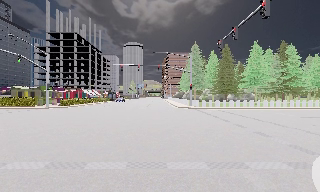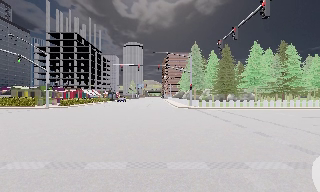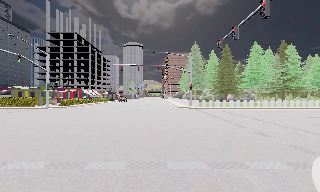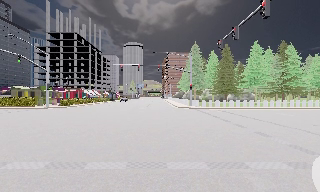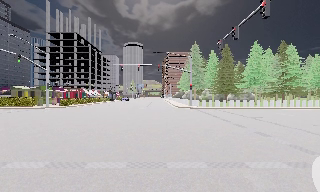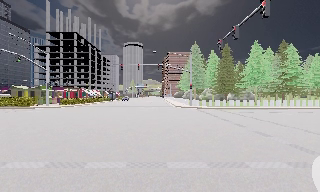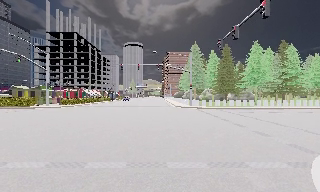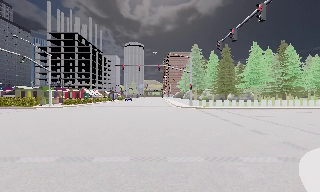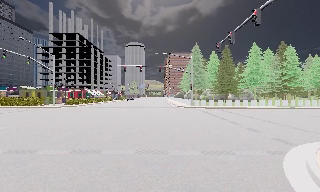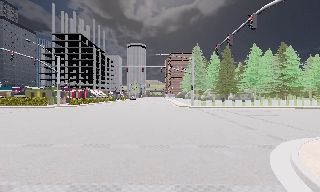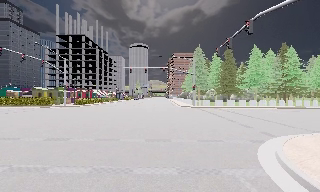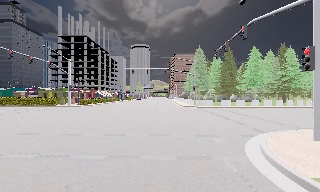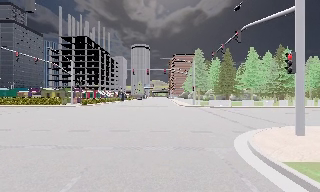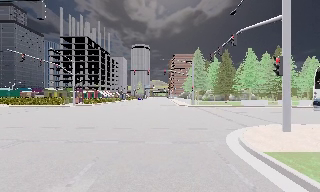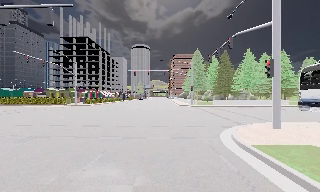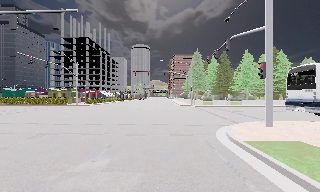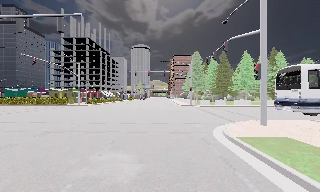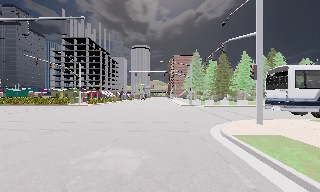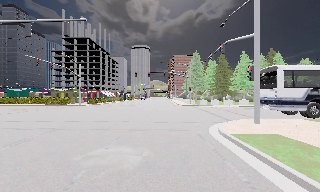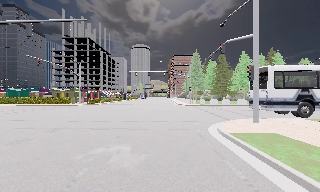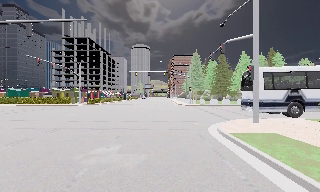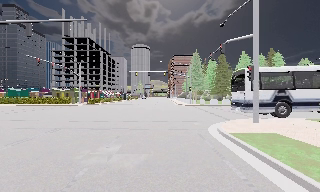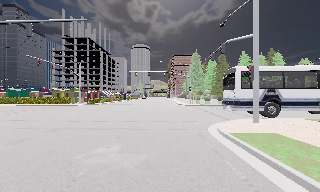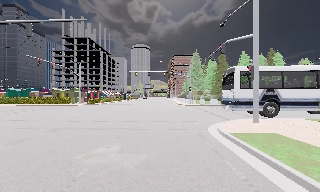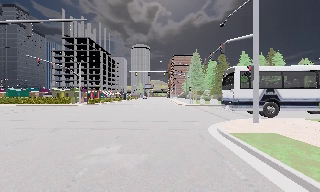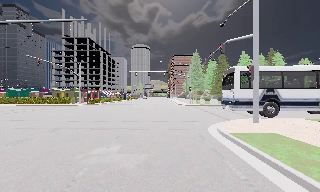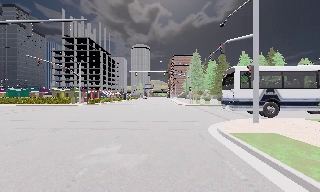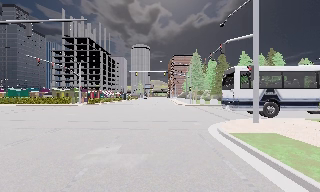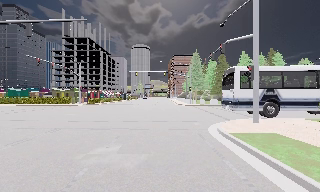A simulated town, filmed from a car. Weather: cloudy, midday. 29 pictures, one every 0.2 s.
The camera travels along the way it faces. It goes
backward.
0.0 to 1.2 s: The camera keeps its place and its aim.
1.2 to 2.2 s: The camera travels backward, about 3 m, so what stands in front gets smaller. It gains speed.
2.2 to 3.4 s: The camera travels backward, about 3.5 m, so what stands in front gets smaller. It loses speed.
3.4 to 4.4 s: The camera shifts only a little, or ends up much as it began.
4.4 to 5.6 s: The camera keeps its place and its aim.
The film runs backward here.
